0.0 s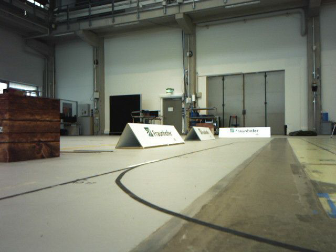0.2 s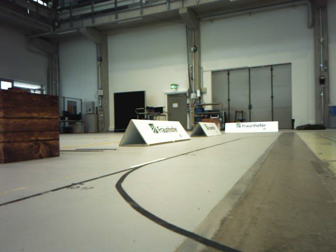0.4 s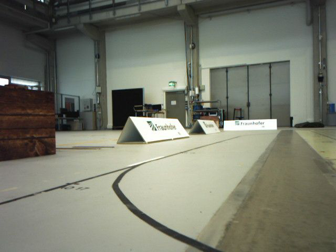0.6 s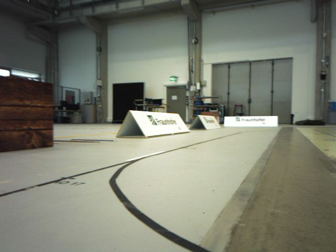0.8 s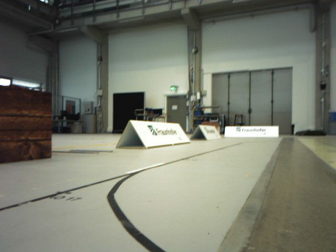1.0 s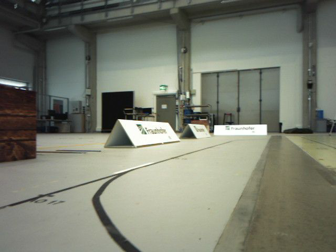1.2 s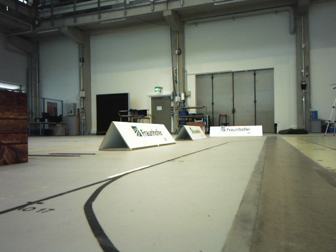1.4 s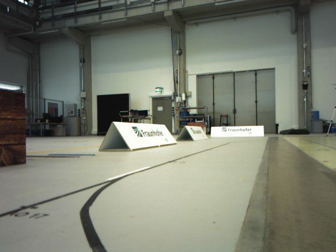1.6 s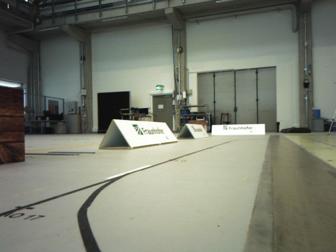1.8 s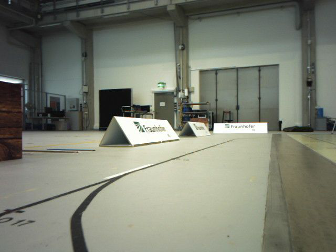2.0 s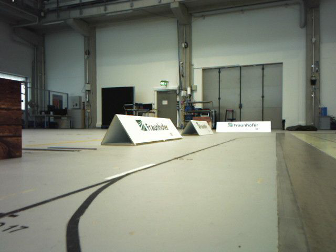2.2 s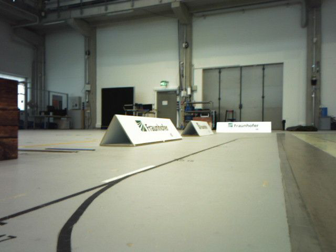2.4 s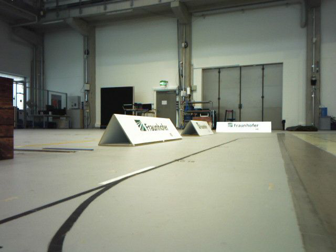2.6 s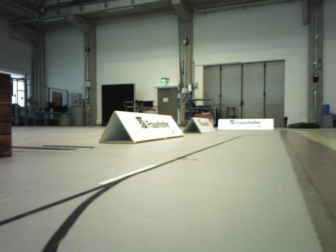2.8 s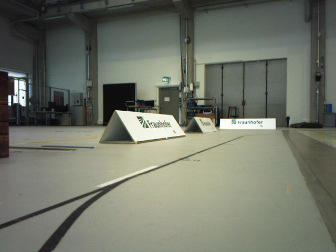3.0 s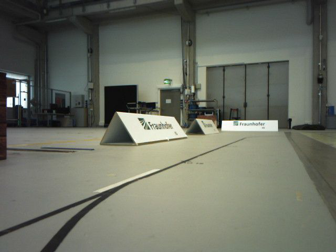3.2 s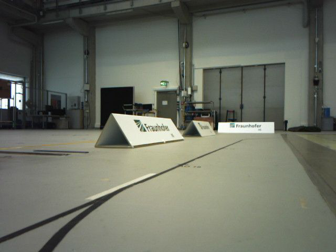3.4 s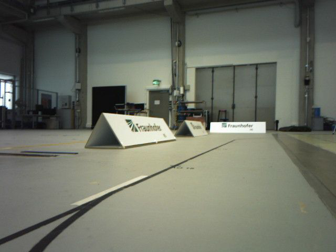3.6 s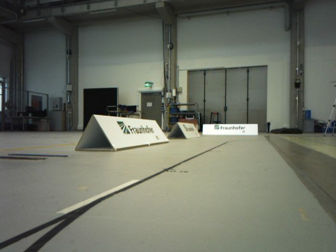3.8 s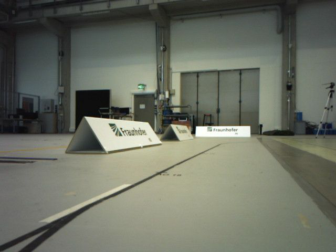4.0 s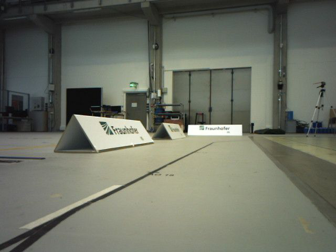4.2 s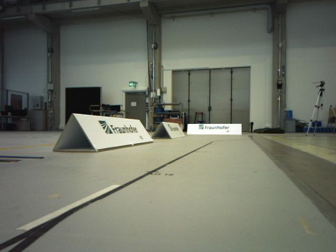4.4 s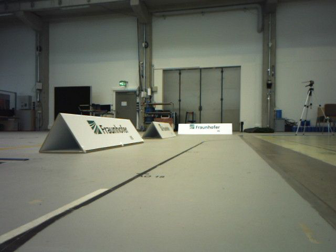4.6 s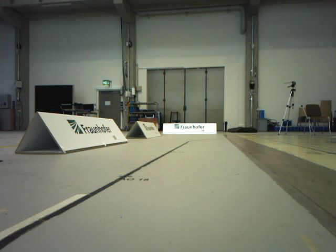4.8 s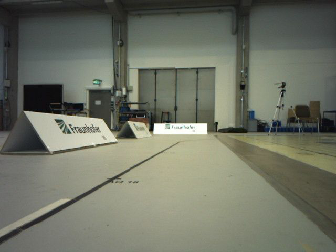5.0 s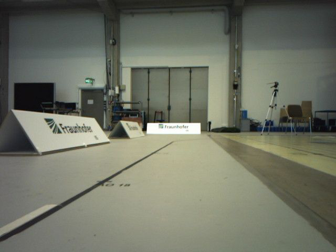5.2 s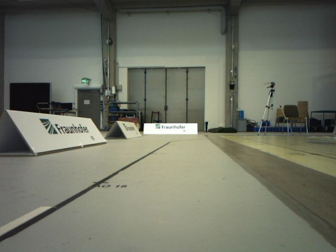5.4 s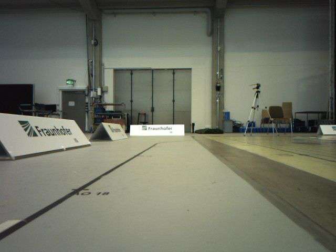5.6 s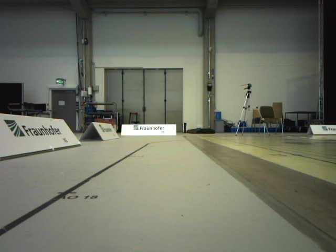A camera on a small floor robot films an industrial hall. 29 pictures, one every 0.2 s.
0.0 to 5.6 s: The camera pans to its right, which is clockwise from overhead, by about 20 degrees. It travels forward, about 1 m, so what stands in front looms larger.
The film runs forward here.
